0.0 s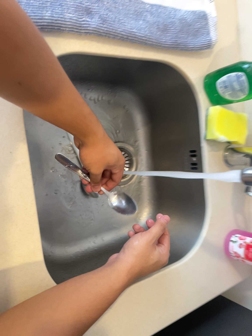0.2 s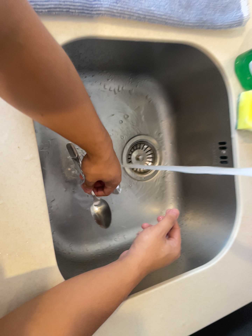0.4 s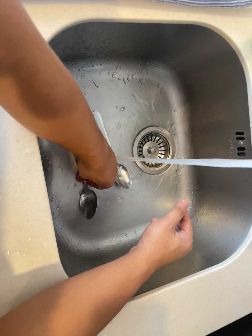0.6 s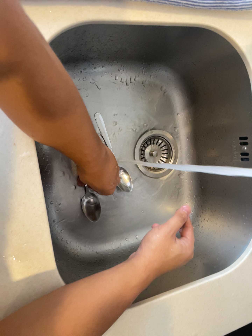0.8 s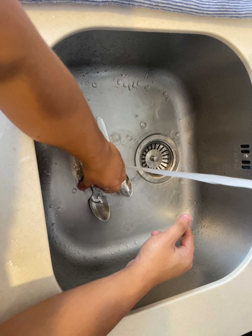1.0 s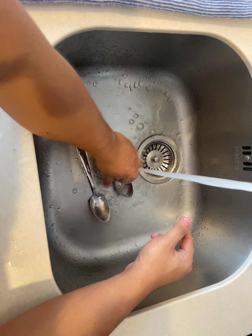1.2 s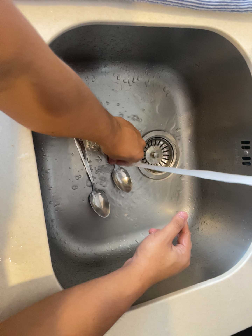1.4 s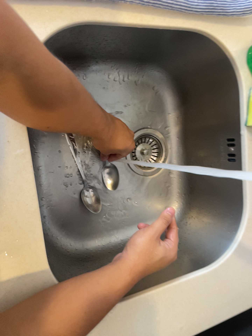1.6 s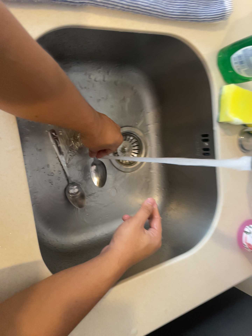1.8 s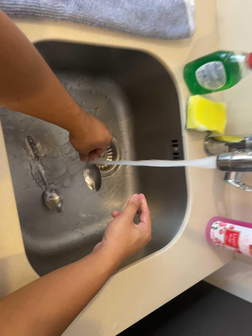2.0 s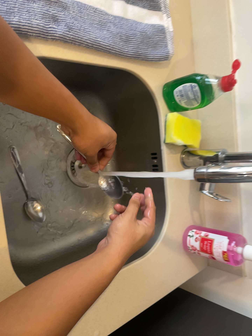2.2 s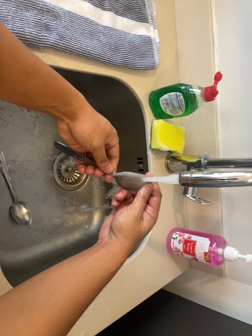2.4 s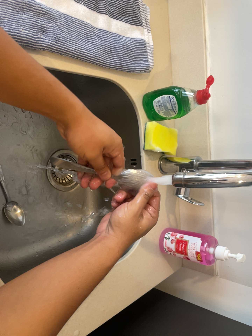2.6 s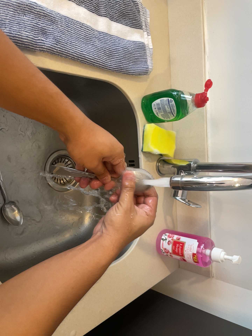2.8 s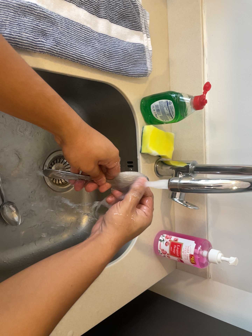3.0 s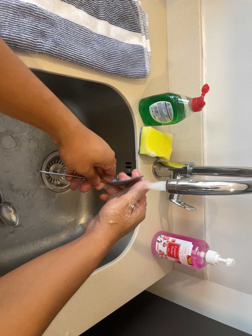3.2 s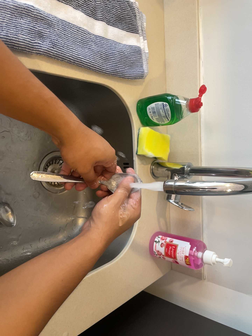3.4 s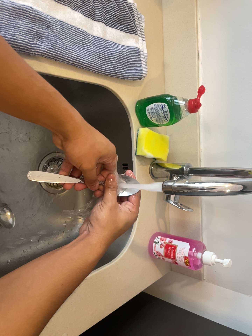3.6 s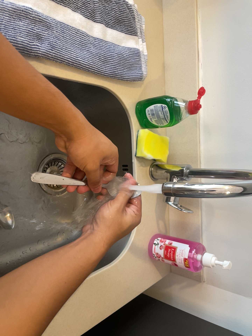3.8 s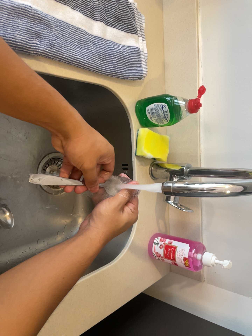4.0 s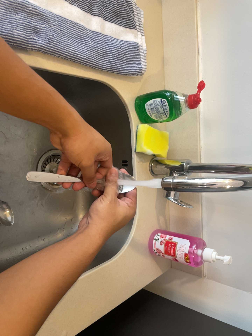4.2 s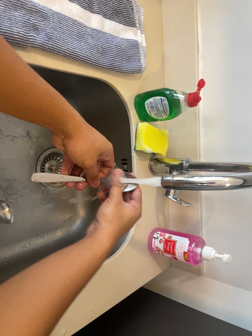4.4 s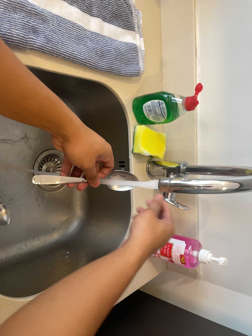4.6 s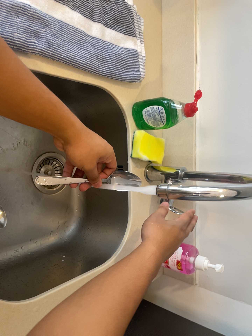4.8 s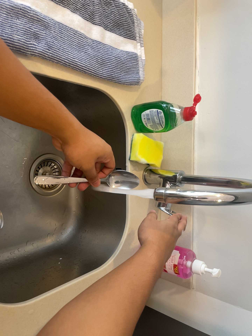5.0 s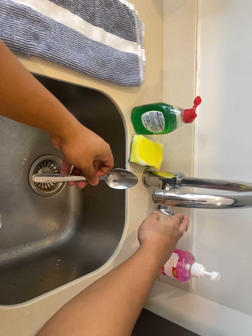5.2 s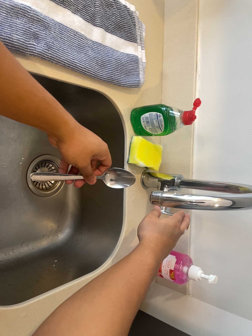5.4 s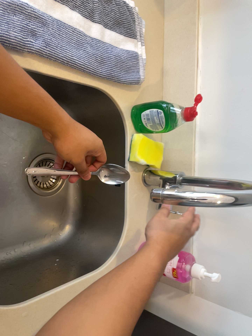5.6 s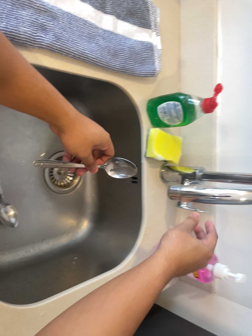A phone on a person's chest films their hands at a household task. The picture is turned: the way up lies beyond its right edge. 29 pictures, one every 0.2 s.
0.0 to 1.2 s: The camera pans to its left by about 10 degrees. It travels forward, about 9 cm, so what stands in front looms larger.
1.2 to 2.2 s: The camera swings to its right by about 25 degrees, and the scene slides to the left. It travels backward and to its left, about 14 cm, so what stands in front gets smaller.
2.2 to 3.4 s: The camera shifts only a little, or ends up much as it began.
3.4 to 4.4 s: The camera keeps its place and its aim.
4.4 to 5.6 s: The camera shifts only a little, or ends up much as it began.
The film runs backward here.
